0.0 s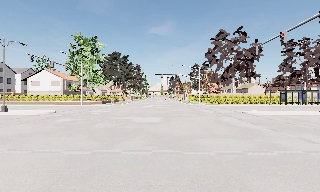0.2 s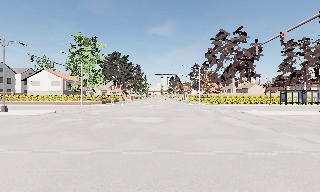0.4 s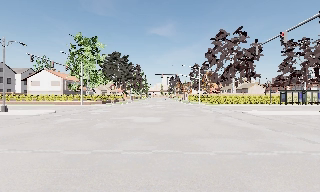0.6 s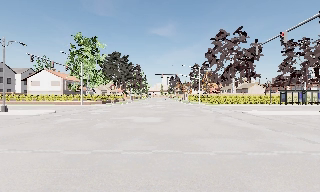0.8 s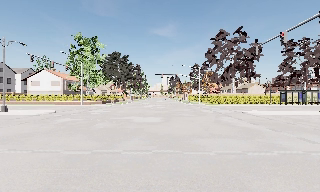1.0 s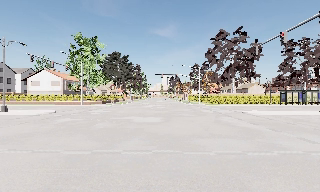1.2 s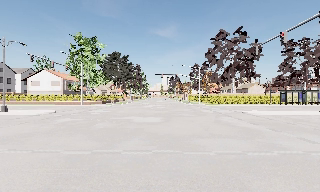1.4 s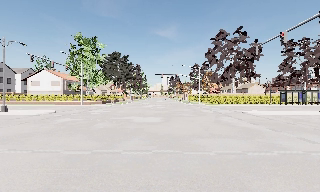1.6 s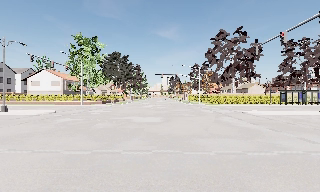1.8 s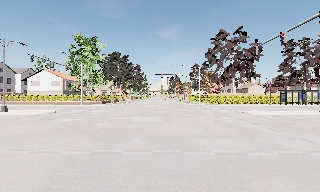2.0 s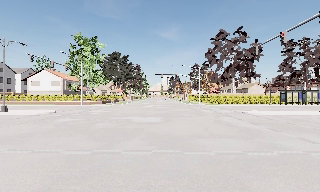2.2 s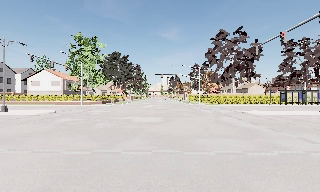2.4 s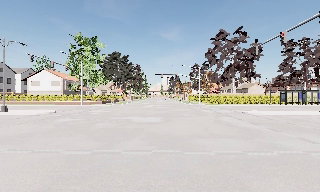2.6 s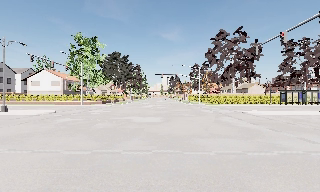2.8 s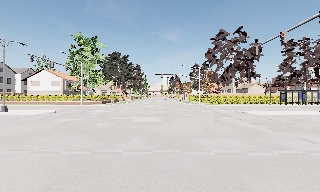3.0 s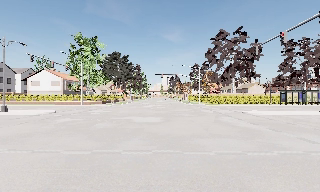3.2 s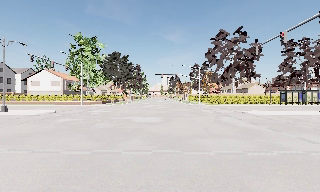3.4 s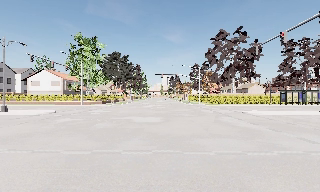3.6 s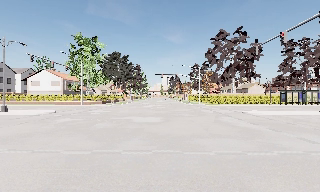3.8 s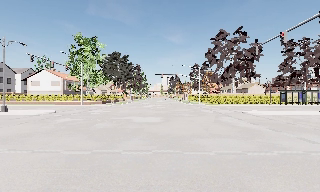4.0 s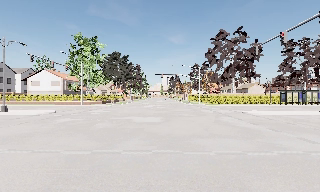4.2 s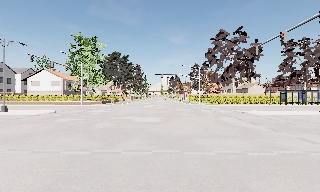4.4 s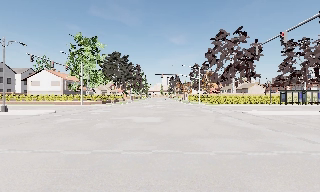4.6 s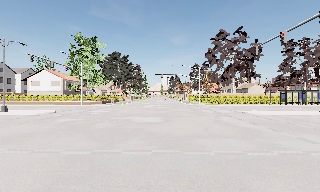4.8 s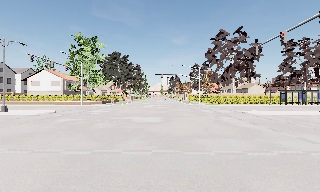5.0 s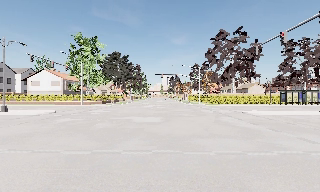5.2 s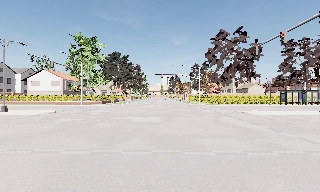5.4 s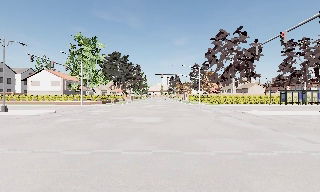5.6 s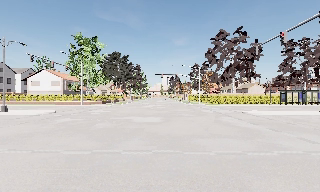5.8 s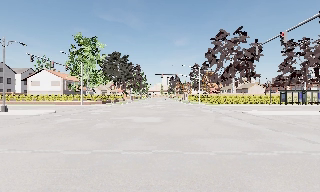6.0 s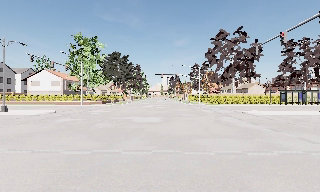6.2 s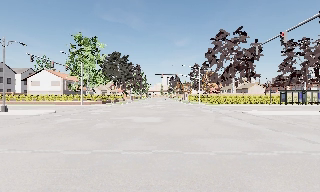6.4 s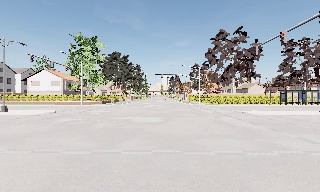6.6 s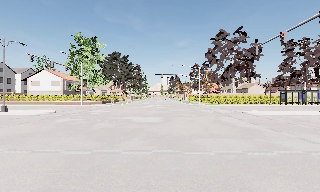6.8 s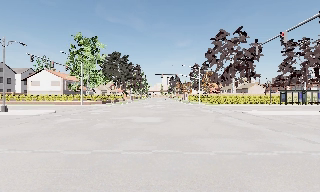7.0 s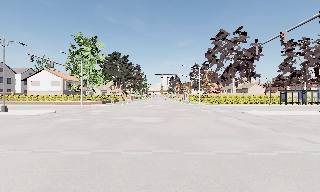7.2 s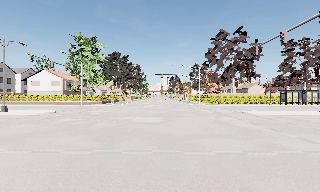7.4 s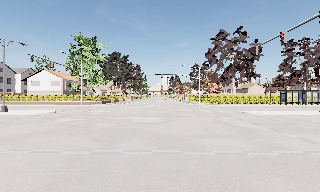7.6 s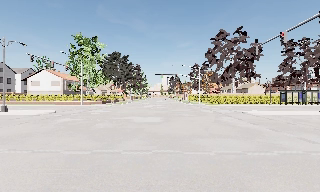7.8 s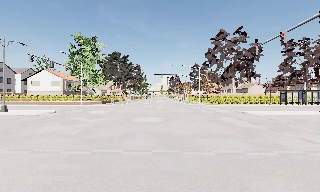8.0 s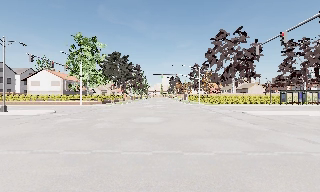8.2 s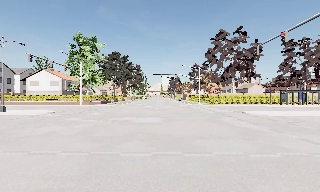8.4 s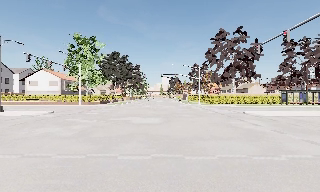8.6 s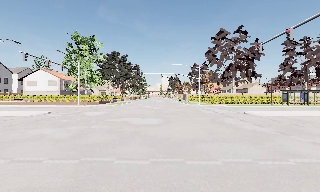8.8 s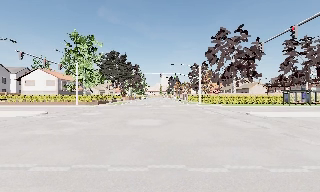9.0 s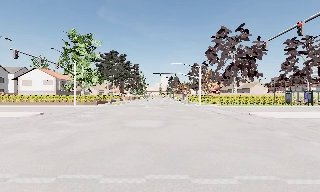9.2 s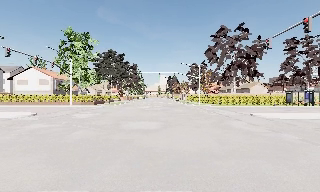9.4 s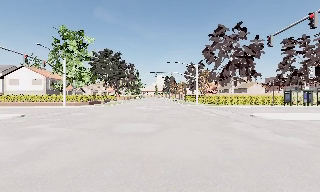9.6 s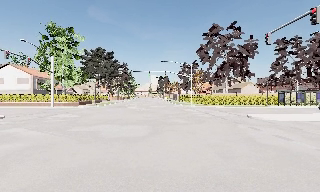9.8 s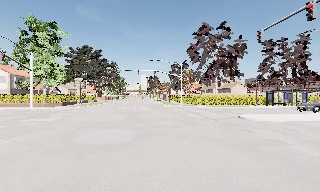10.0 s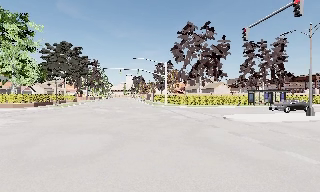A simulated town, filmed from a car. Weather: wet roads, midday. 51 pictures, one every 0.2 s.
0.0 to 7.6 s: The camera keeps its place and its aim.
7.6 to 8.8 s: The camera travels forward, about 1 m, so what stands in front looms larger. It gains speed.
8.8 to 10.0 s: The scene slides to the left, as the camera pans about 10 degrees to its right. It travels forward, about 5 m, so what stands in front looms larger. It gains speed.
The film runs forward here.
